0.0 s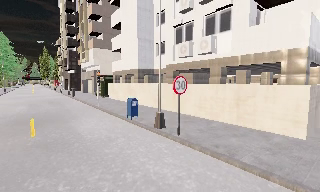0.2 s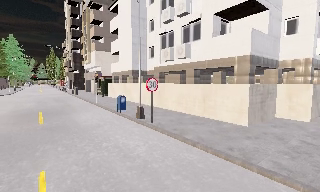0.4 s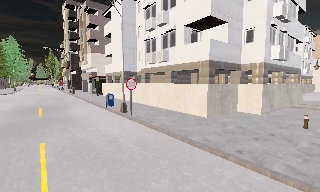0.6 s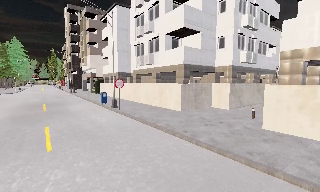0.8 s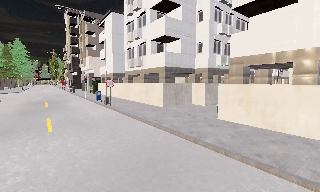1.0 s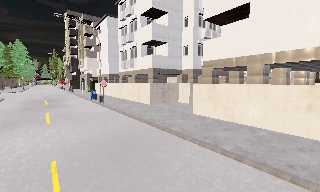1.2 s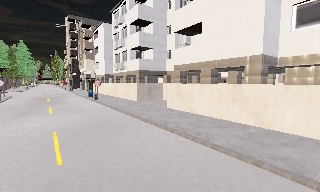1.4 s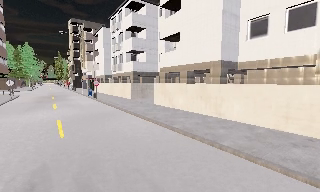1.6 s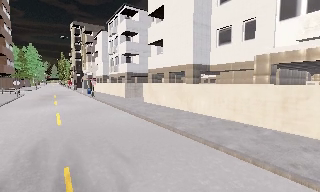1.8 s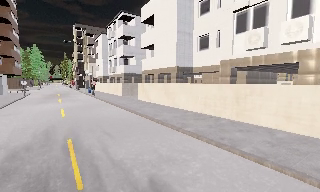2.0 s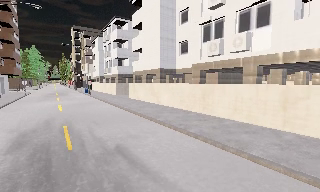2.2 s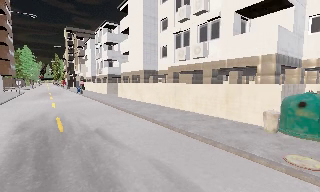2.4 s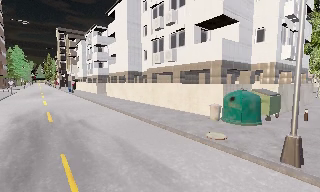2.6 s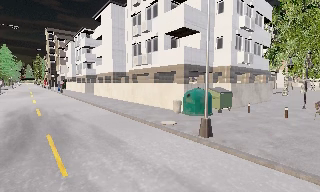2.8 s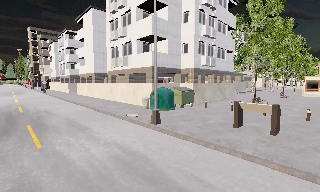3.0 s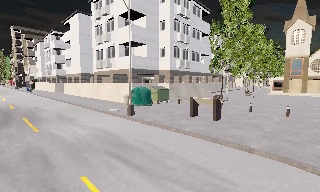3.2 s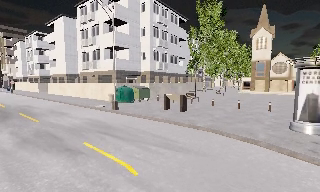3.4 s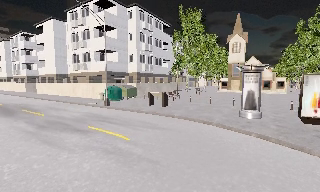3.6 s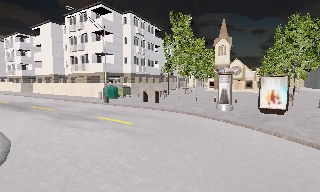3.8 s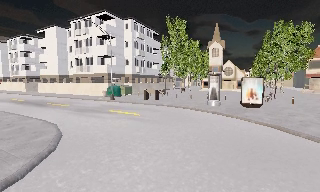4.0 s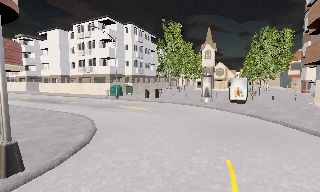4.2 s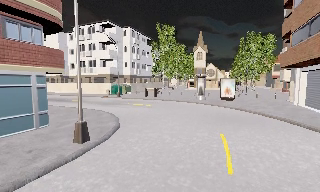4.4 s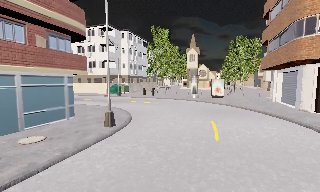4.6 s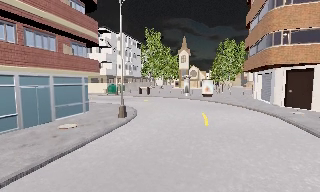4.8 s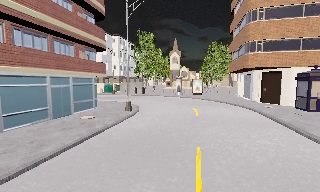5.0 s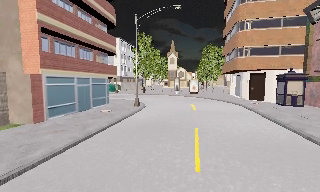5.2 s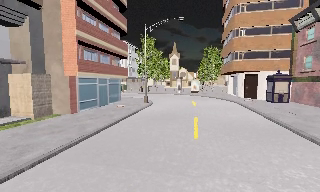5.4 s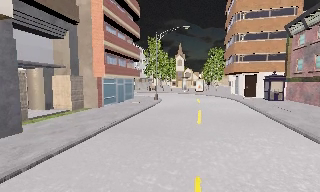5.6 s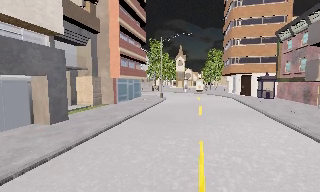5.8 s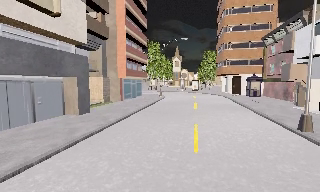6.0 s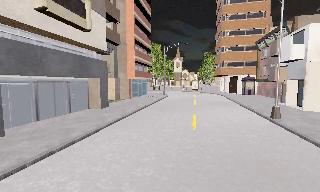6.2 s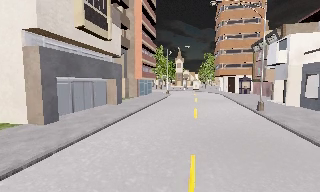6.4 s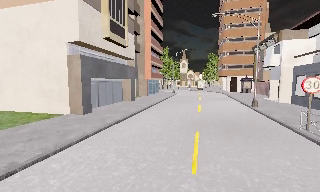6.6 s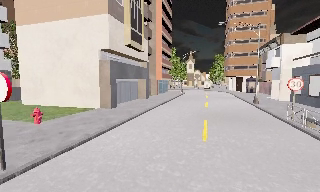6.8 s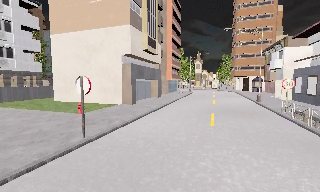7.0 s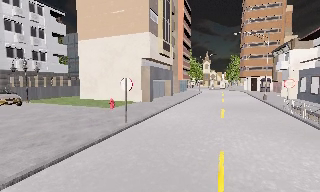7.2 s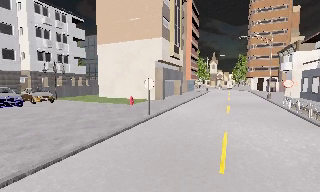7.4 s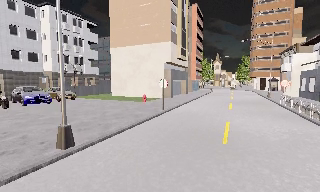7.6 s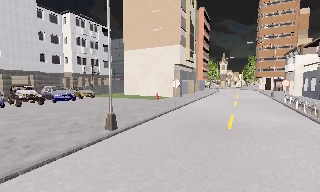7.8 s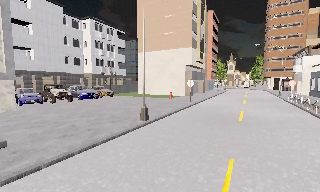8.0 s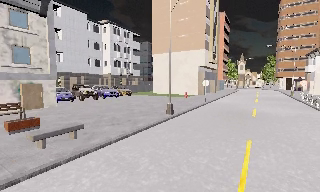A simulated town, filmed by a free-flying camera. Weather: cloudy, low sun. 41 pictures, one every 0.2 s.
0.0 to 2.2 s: The camera travels backward and to its right, about 25 m, so what stands in front gets smaller.
2.2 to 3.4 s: The scene slides to the left, as the camera pans about 20 degrees to its right. It travels backward and to its right, about 14 m, so what stands in front gets smaller.
3.4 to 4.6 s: The camera pans to its right, which is clockwise from overhead, by about 15 degrees. It travels backward, about 13 m, so what stands in front gets smaller.
4.6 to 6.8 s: The camera travels backward, about 25 m, so what stands in front gets smaller.
6.8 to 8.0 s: The scene slides to the right, as the camera pans about 15 degrees to its left. It travels backward and to its left, about 12 m, so what stands in front gets smaller.
The film runs forward here.
